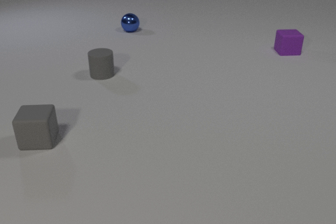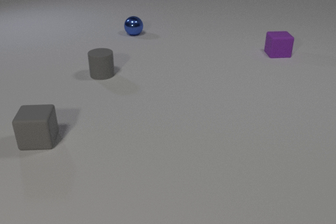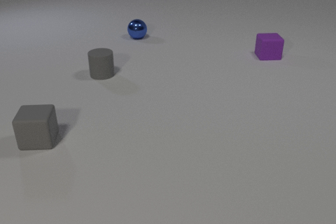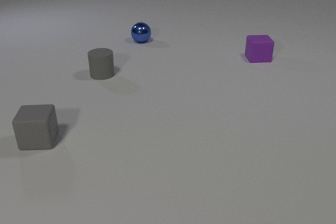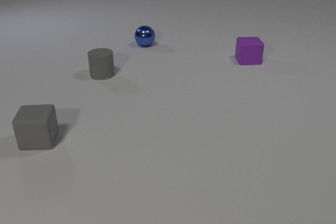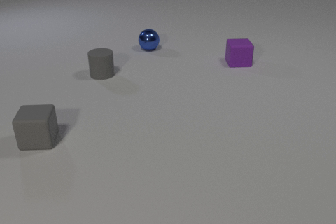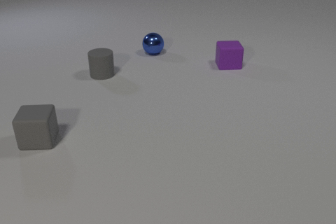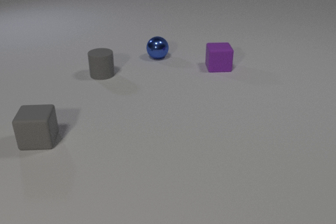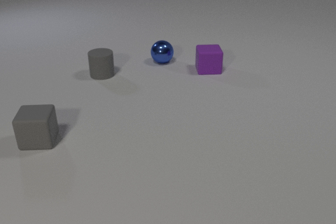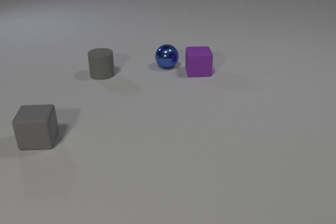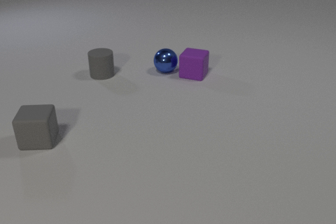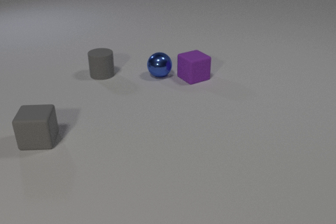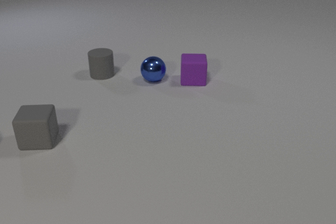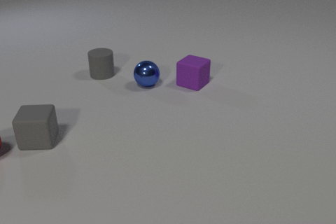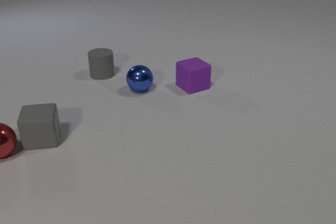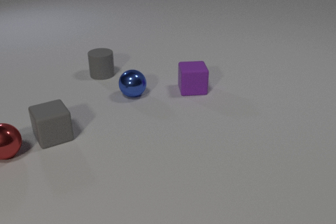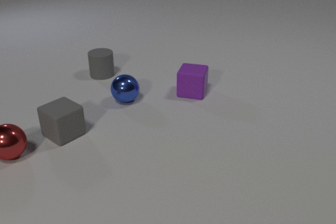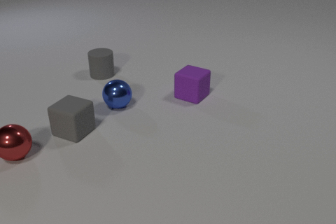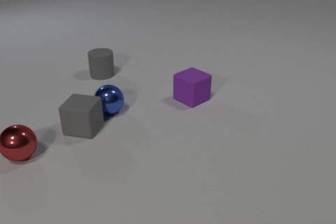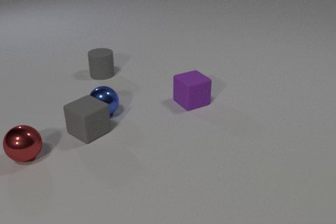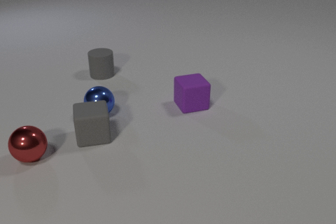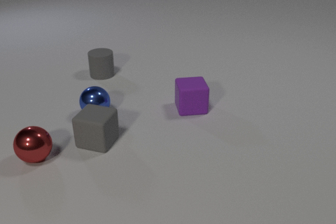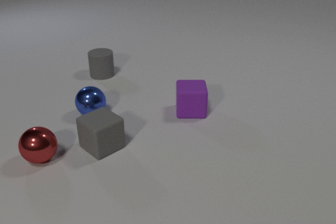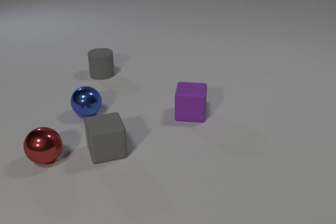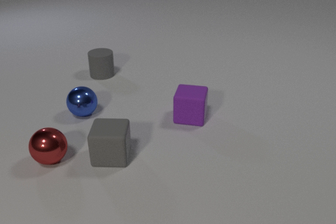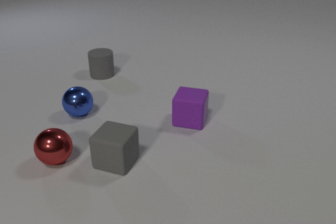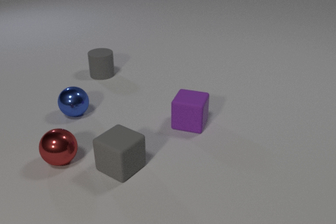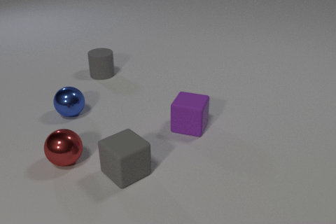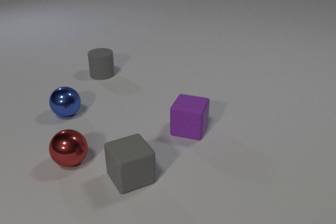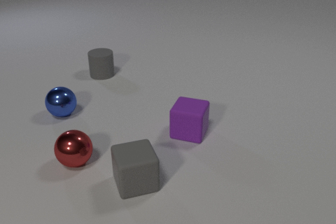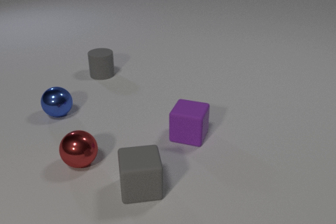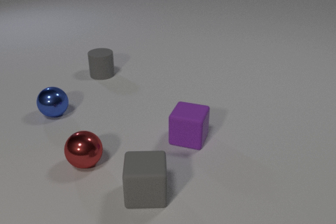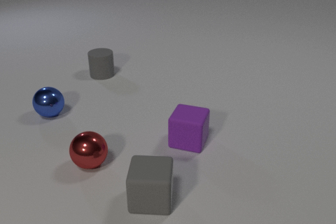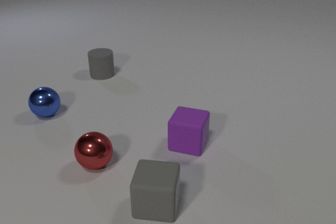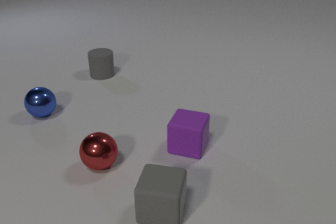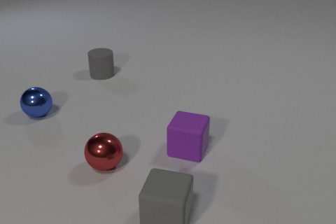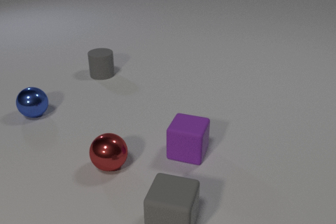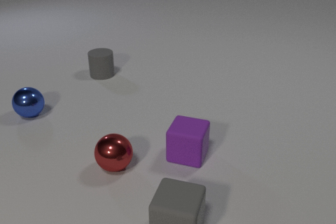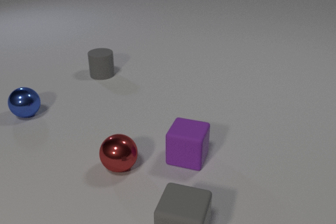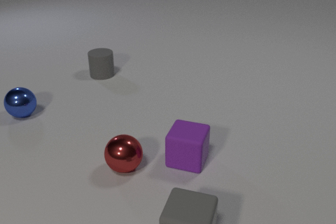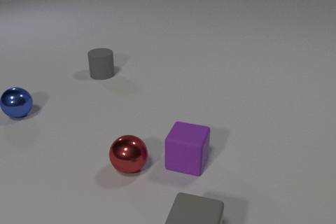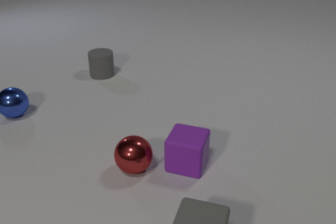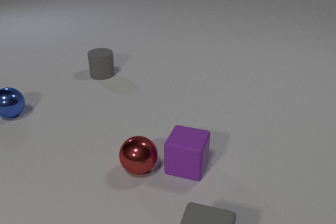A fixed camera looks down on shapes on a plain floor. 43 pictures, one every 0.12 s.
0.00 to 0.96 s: The purple rubber cube slides to the left and toward the camera. The blue metal sphere rolls toward the camera.
0.96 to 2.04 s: The purple rubber cube slides toward the camera. The blue metal sphere rolls toward the camera and to the left. The red metal sphere comes in at the left edge, rolls to the right and toward the camera. The gray rubber cube slides to the right. The purple rubber cube and the blue metal sphere collide. The red metal sphere and the gray rubber cube collide.
2.04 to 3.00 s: The purple rubber cube slides toward the camera. The blue metal sphere rolls to the left. The red metal sphere rolls to the right and toward the camera. The gray rubber cube slides toward the camera and to the right. The blue metal sphere and the gray rubber cube collide.
3.00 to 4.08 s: The purple rubber cube slides toward the camera. The blue metal sphere rolls to the left. The red metal sphere rolls to the right and toward the camera. The gray rubber cube slides toward the camera and to the right.
4.08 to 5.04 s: The purple rubber cube slides toward the camera. The blue metal sphere rolls to the left. The red metal sphere rolls to the right. The gray rubber cube slides toward the camera and to the right.
What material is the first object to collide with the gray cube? metal.
Are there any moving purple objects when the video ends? yes.
What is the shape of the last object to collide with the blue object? cube.
